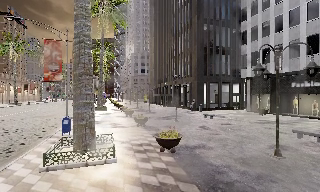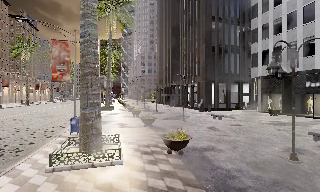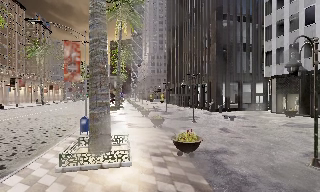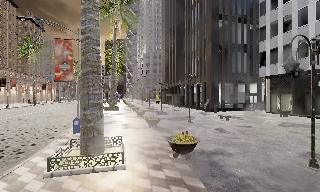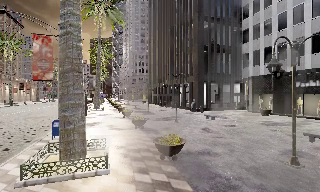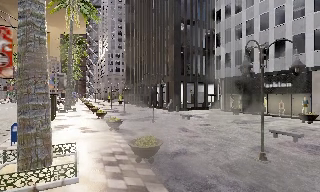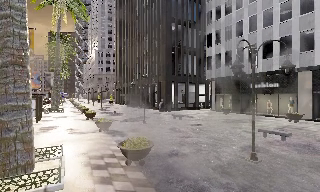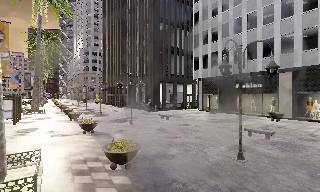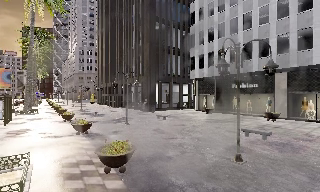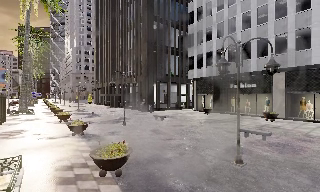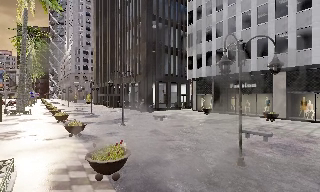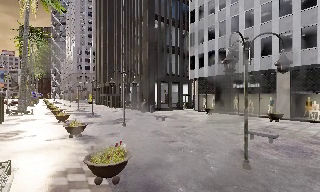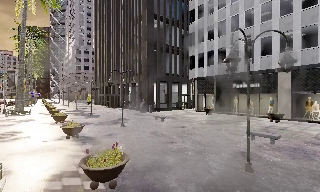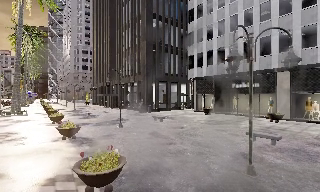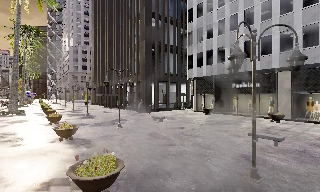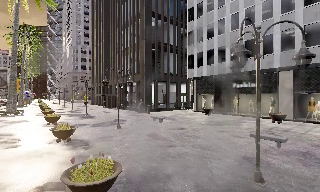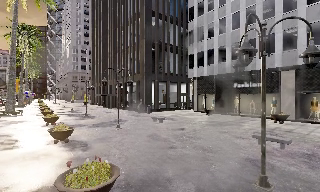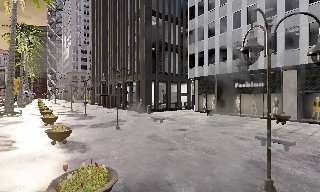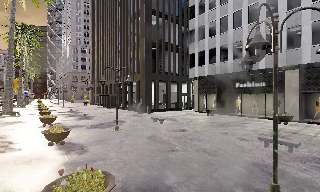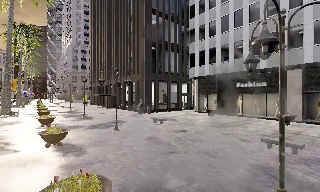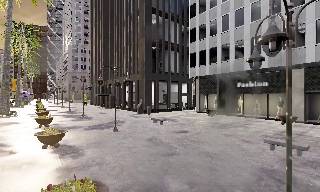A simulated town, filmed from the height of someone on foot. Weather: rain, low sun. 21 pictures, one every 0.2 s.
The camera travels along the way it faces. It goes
forward.
0.0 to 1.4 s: The scene slides to the left, as the camera pans about 15 degrees to its right. It travels forward, about 1.5 m, so what stands in front looms larger.
1.4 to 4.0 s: The camera travels forward, about 3 m, so what stands in front looms larger.
The film runs forward here.
